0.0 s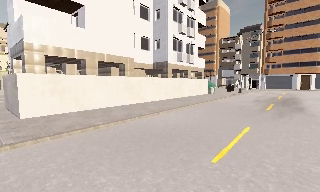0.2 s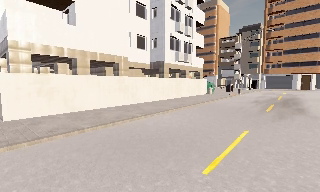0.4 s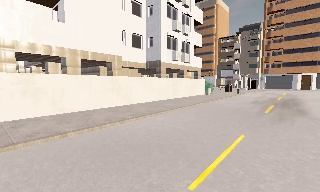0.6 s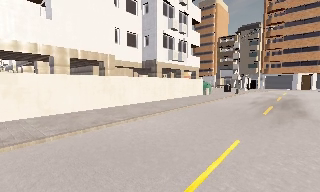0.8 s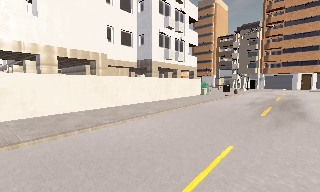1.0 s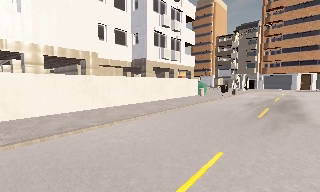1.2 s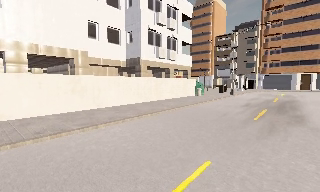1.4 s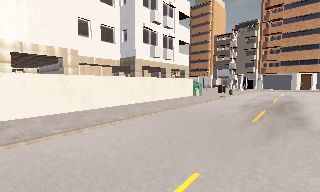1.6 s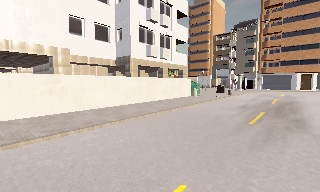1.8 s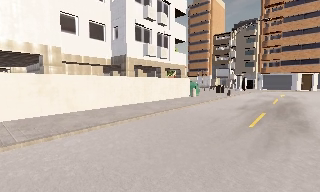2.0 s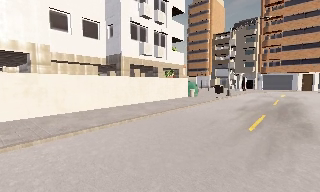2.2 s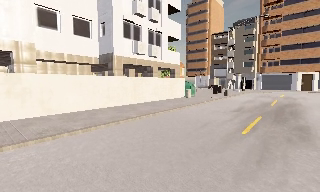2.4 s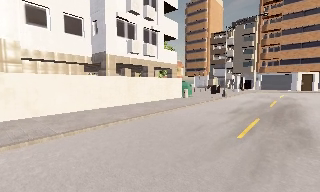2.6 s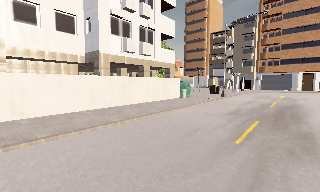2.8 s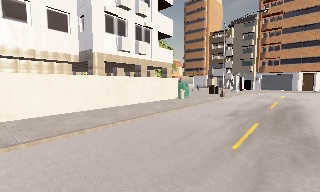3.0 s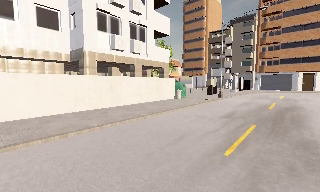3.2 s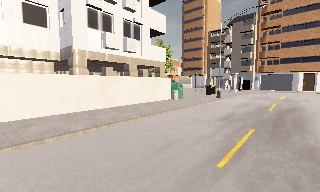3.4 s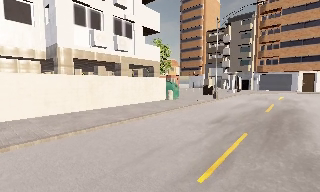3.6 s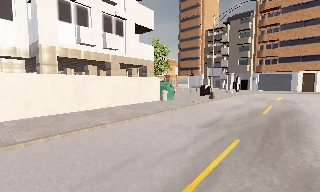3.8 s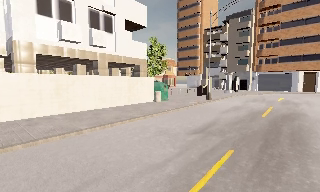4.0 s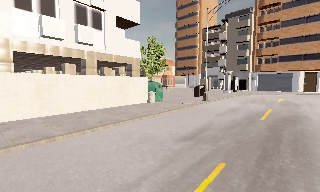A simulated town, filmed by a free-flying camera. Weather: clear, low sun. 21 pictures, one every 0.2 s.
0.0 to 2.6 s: The camera travels forward and to its right, about 7 m, so what stands in front looms larger.
2.6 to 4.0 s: The camera travels forward and to its right, about 4.5 m, so what stands in front looms larger. It gains speed.
The film runs forward here.
